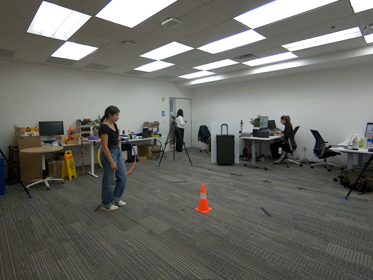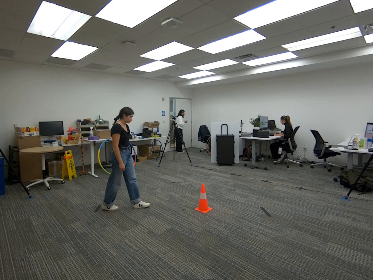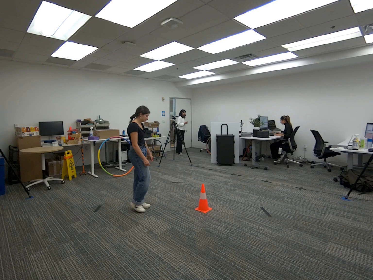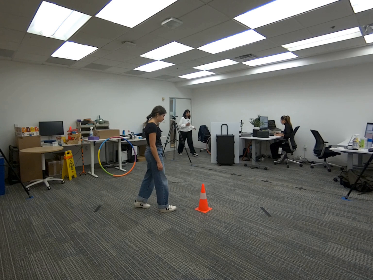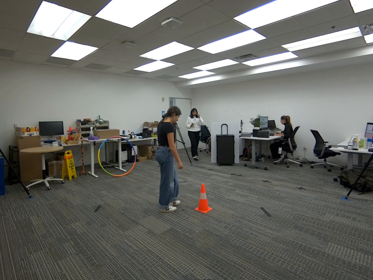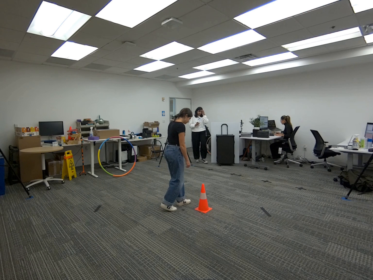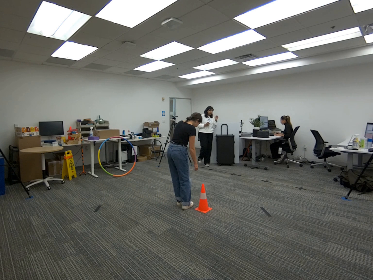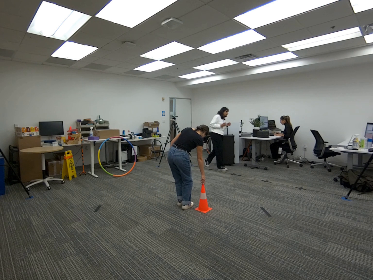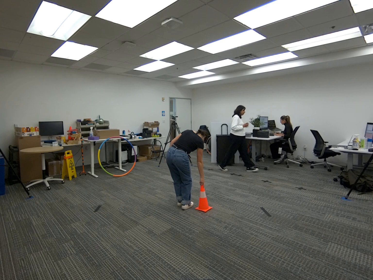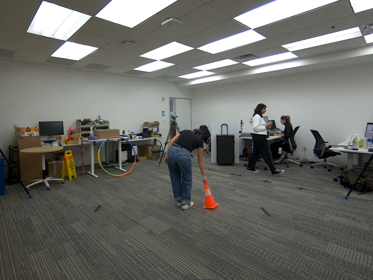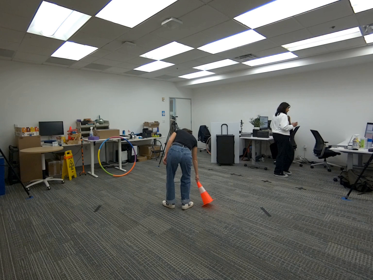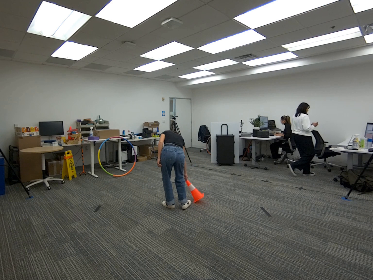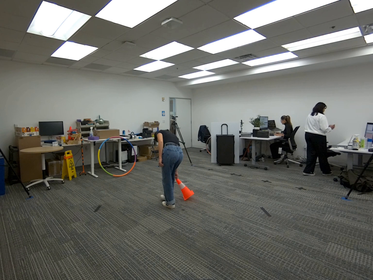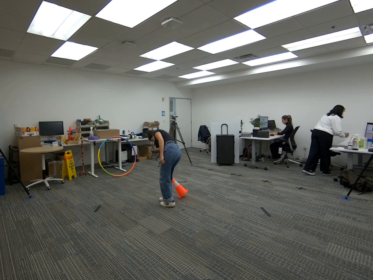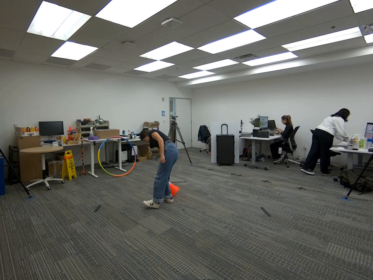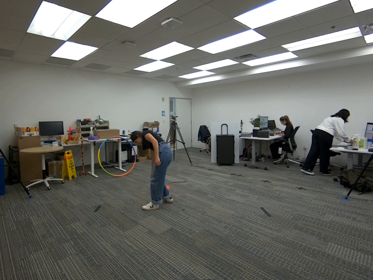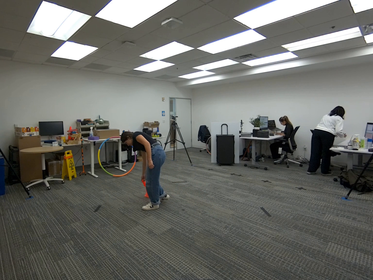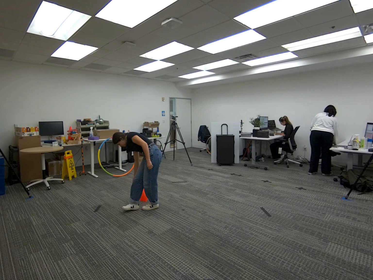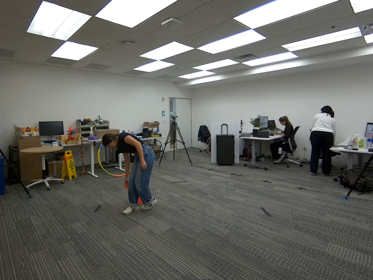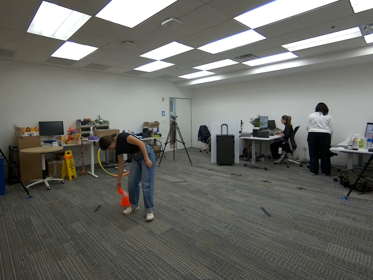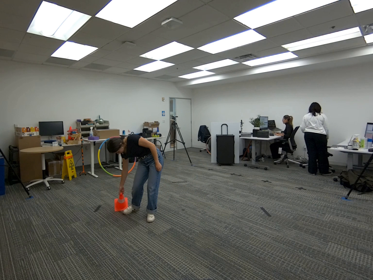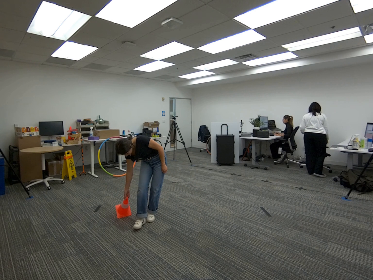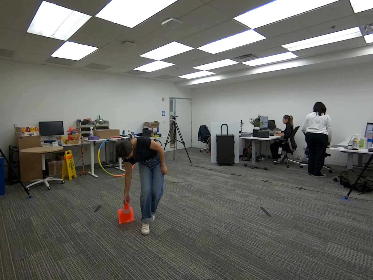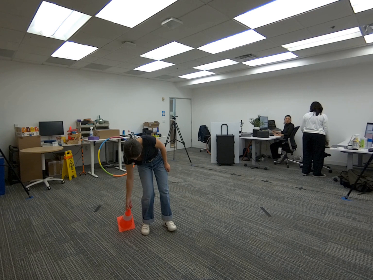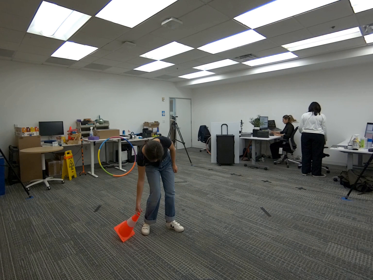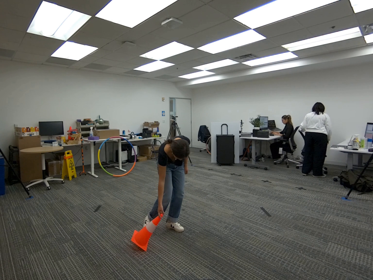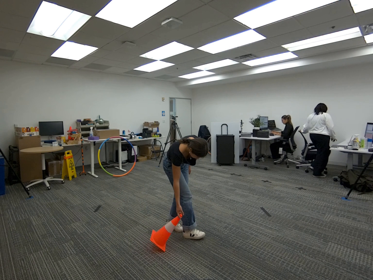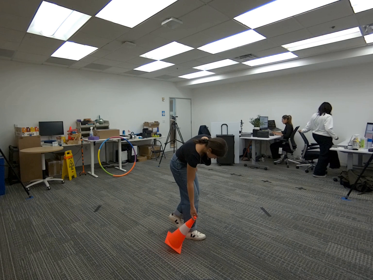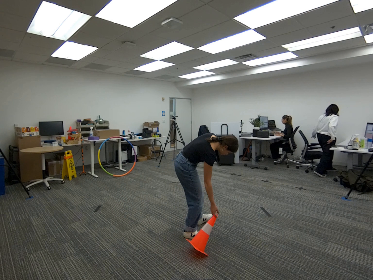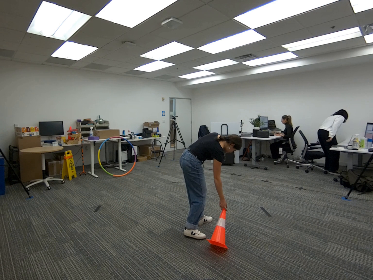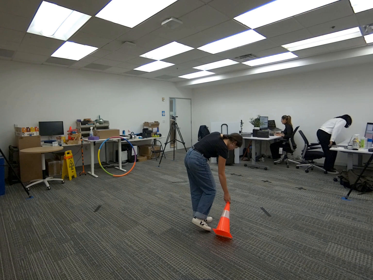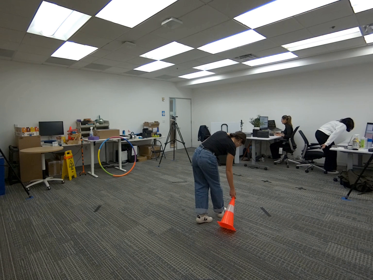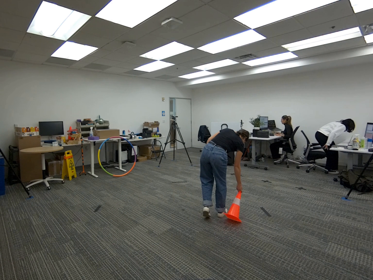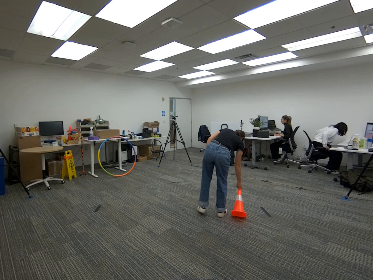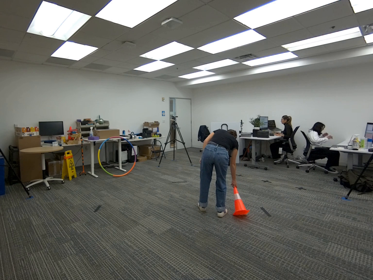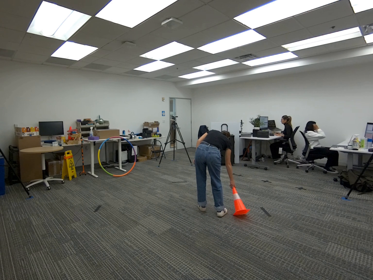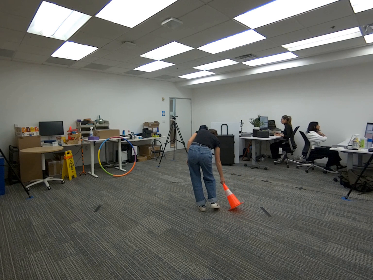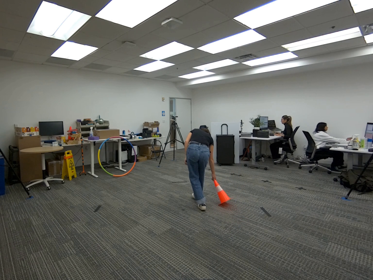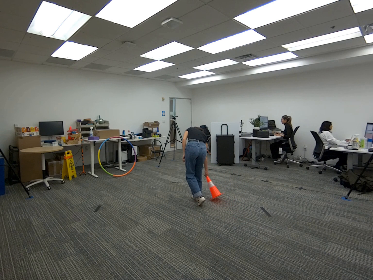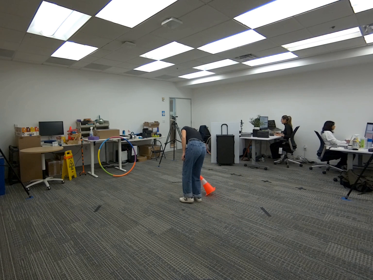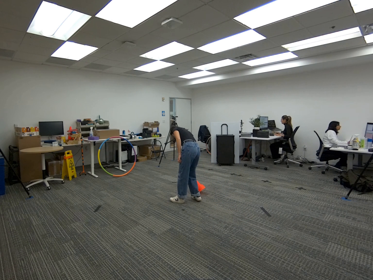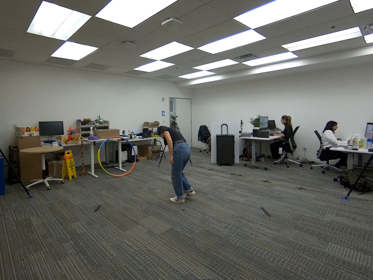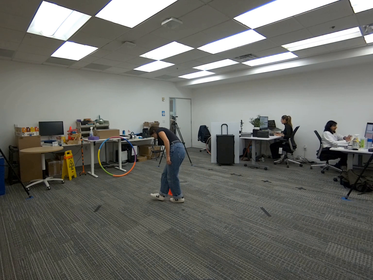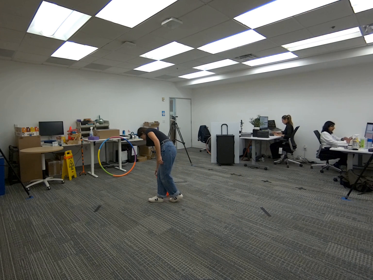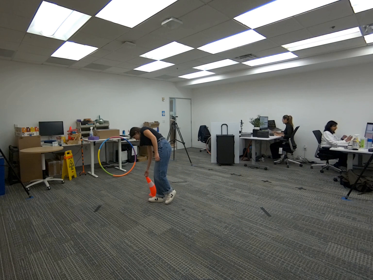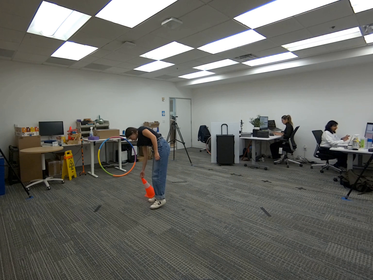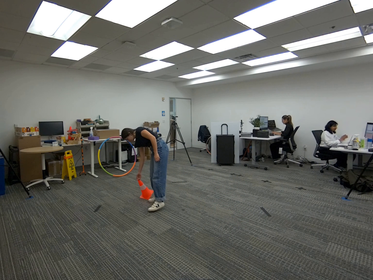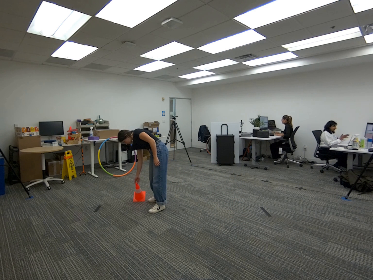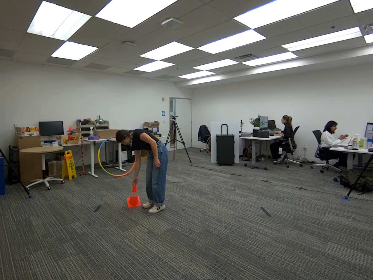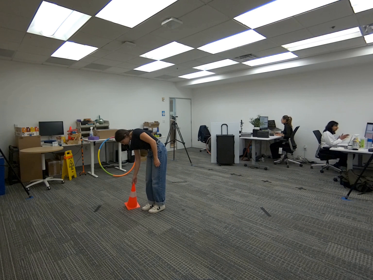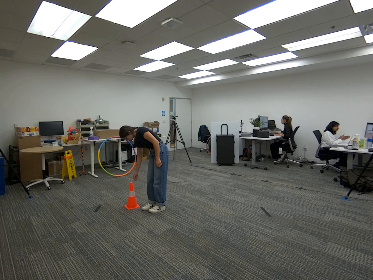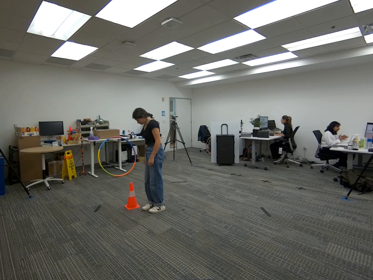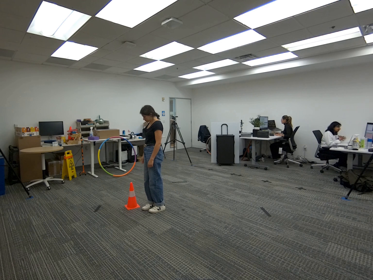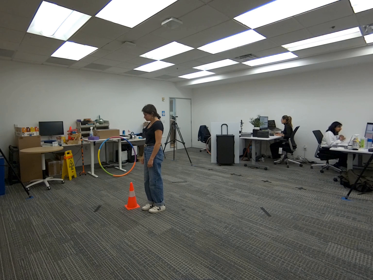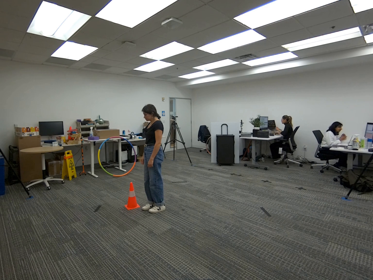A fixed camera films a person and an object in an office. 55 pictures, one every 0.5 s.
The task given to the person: Walk to the traffic cone on the ground, use any hand to hold onto the cone while the cone is still on the ground, and proceed to drag the cone until finish.
